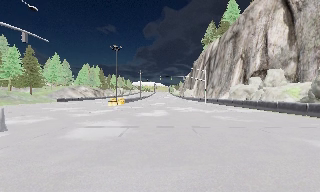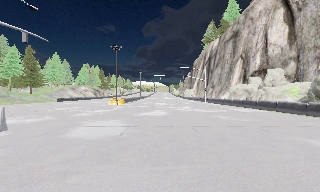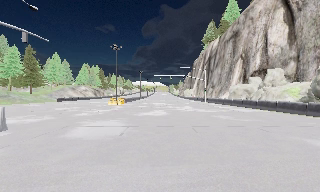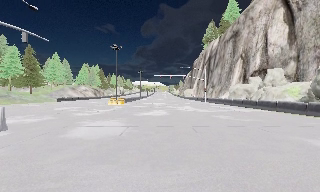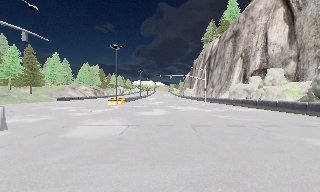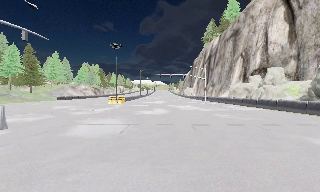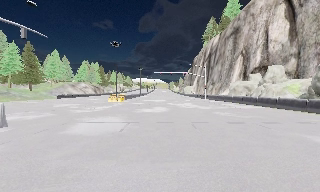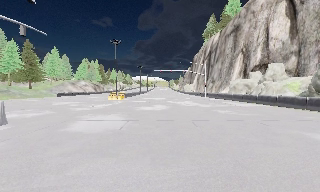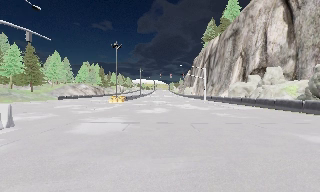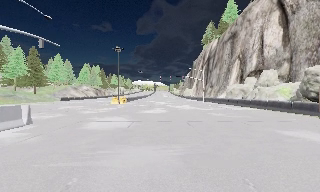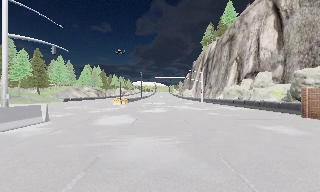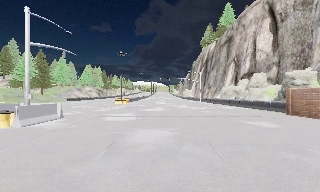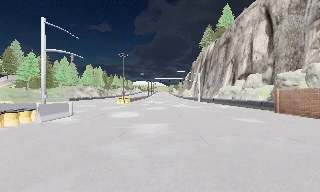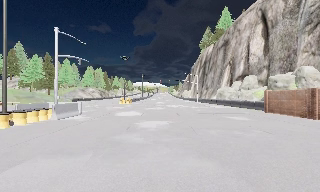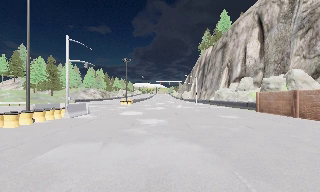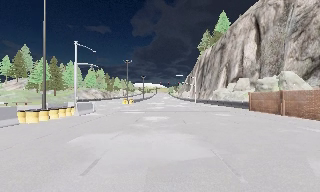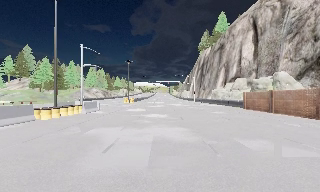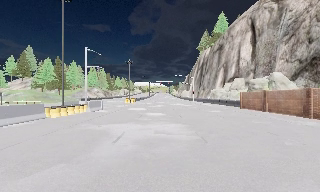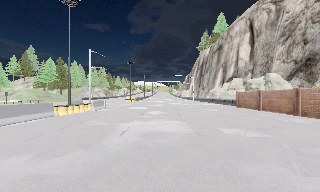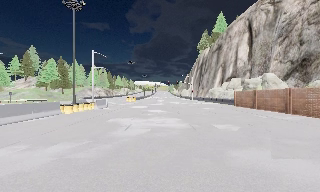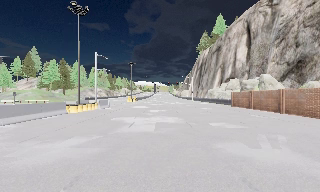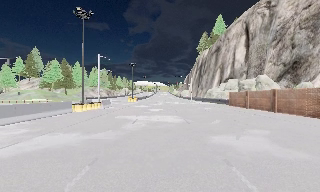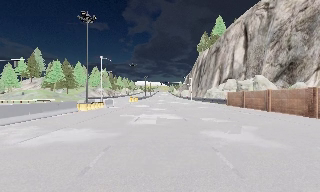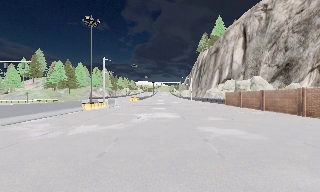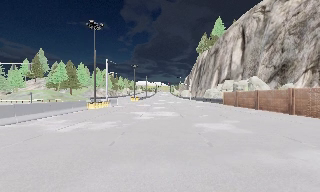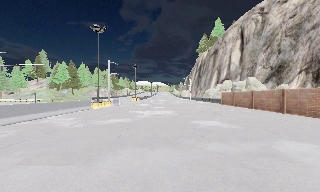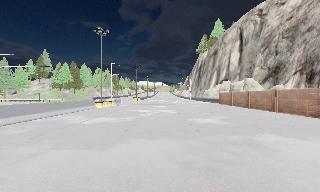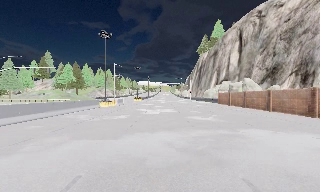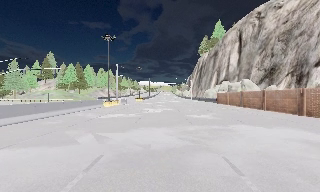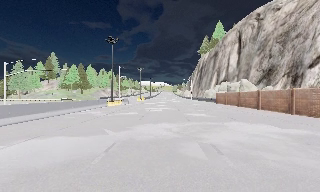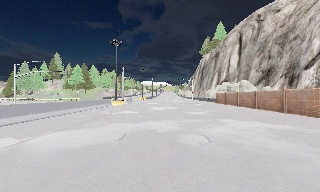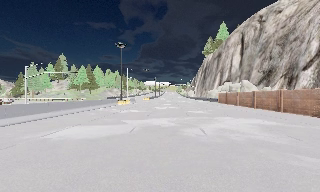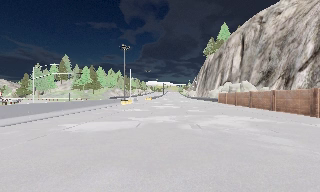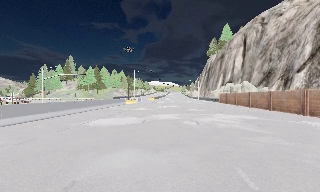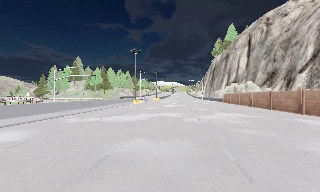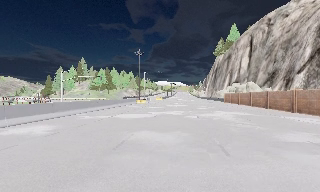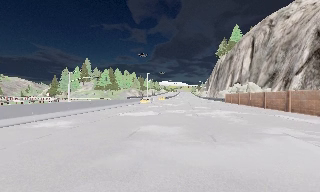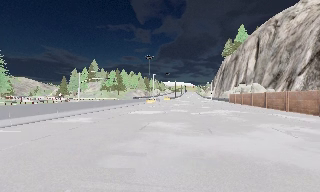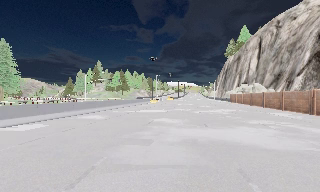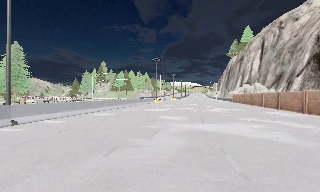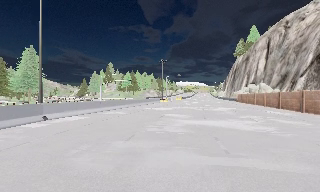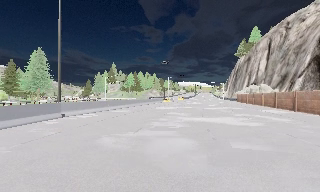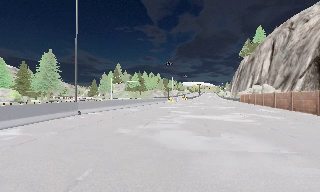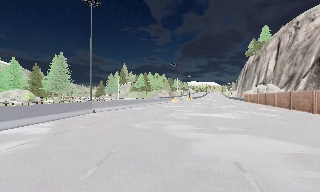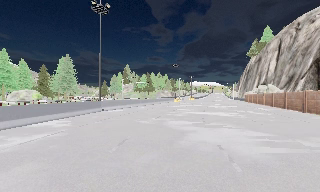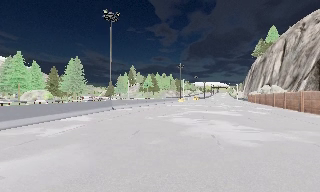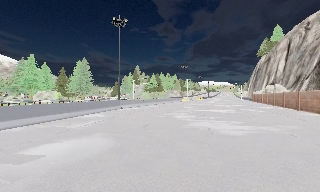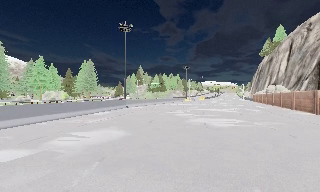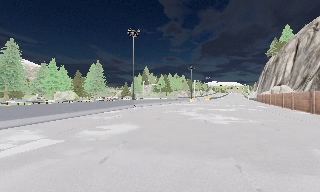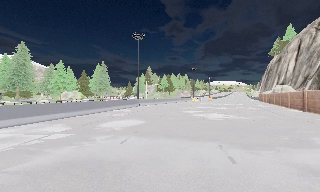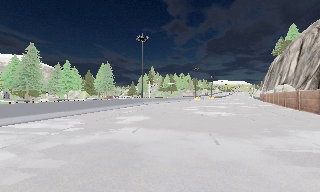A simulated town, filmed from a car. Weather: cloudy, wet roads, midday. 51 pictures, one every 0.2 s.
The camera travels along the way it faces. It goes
backward.
0.0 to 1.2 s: The camera keeps its place and its aim.
1.2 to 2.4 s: The camera travels backward, about 6 m, so what stands in front gets smaller. It gains speed.
2.4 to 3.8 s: The camera travels backward, about 9 m, so what stands in front gets smaller. It loses speed.
3.8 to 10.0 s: The camera pans to its left, which is counterclockwise from overhead, by about 25 degrees. It travels backward, about 40 m, so what stands in front gets smaller.
The film runs backward here.
